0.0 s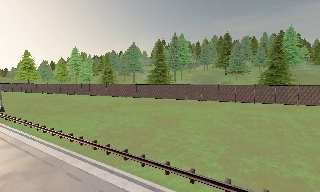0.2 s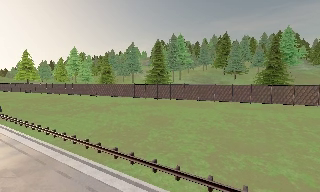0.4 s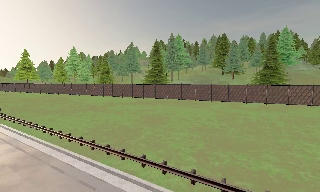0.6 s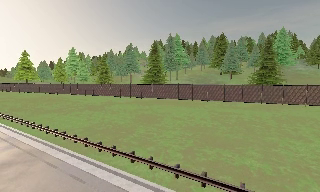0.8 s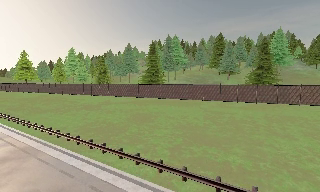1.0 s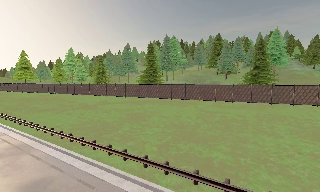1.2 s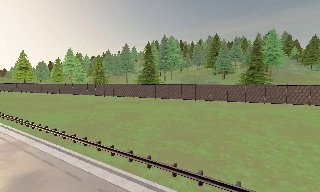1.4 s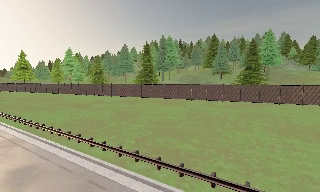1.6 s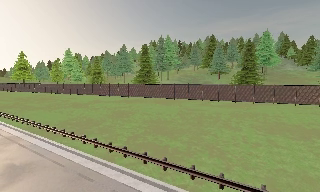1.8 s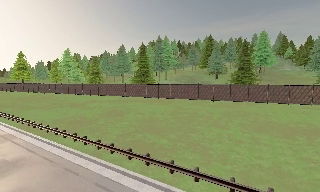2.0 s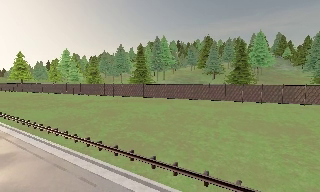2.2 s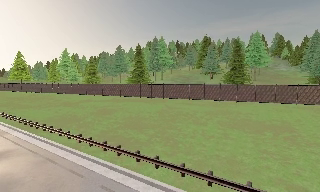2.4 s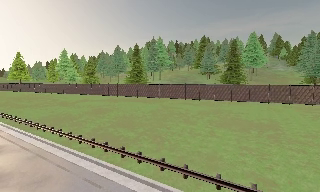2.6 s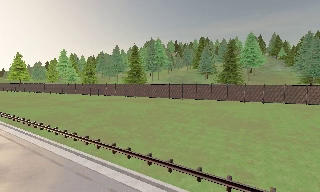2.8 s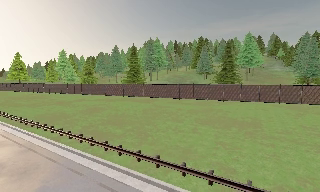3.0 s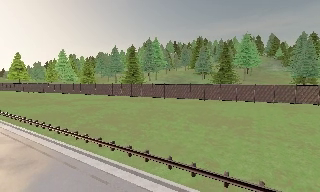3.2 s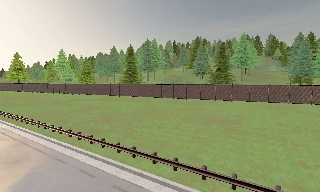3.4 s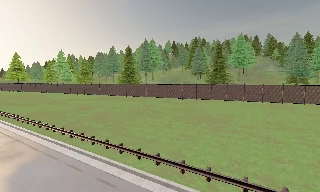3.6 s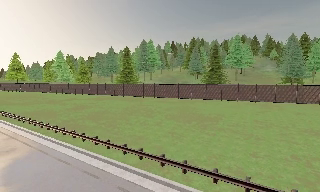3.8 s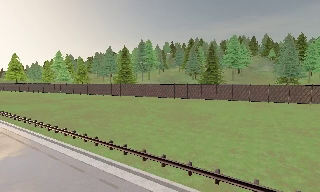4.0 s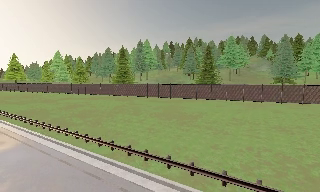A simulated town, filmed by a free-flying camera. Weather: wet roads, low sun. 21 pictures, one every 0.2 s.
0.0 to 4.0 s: The camera travels to its right and backward, about 15 m, so close, fixed things drift to the left.
The film runs backward here.
